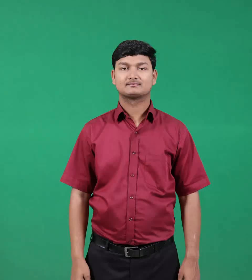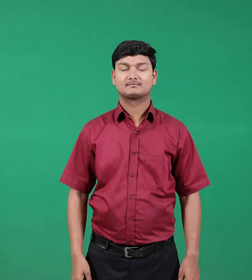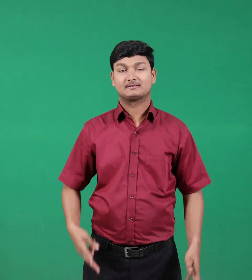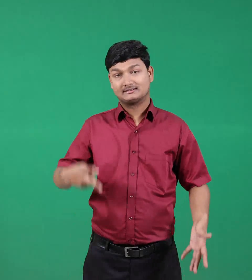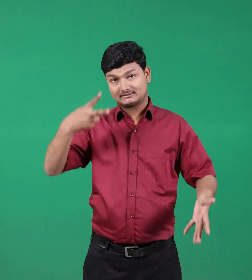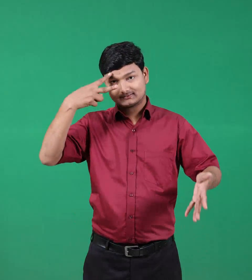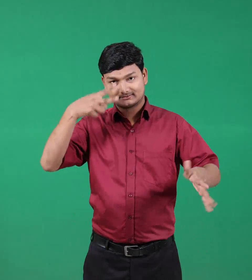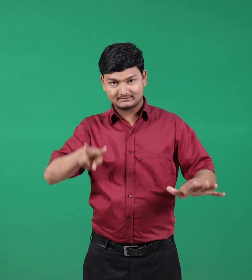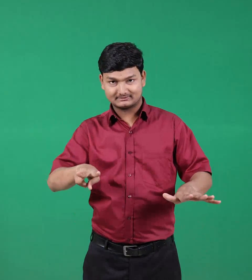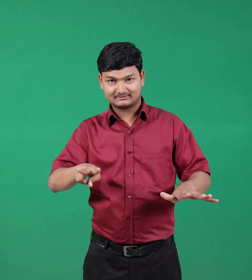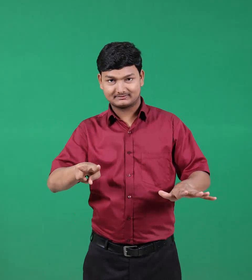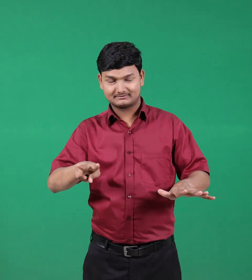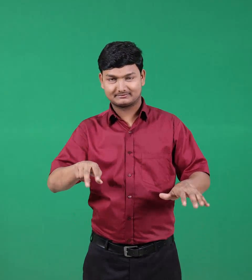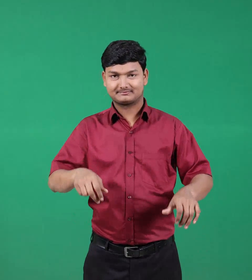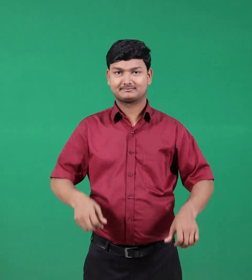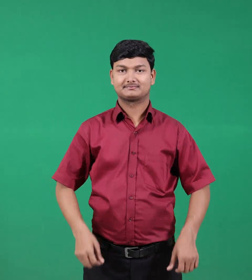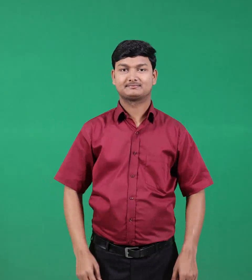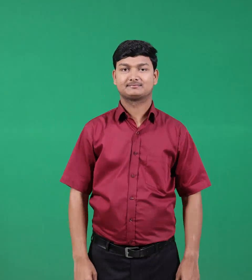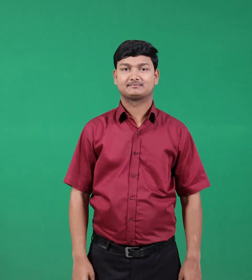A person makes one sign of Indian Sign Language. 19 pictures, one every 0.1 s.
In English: week
